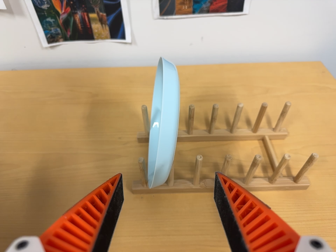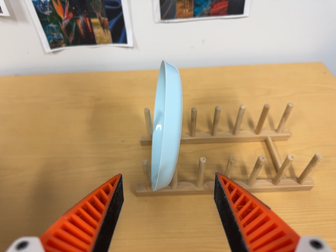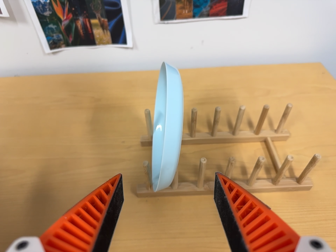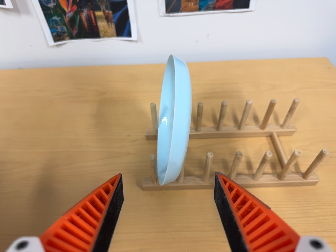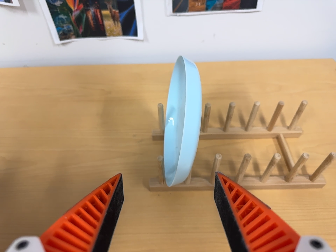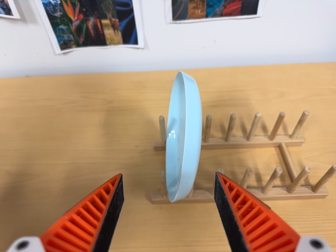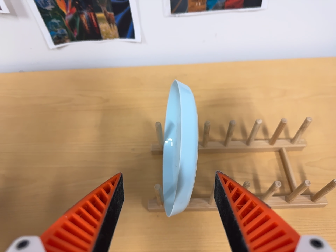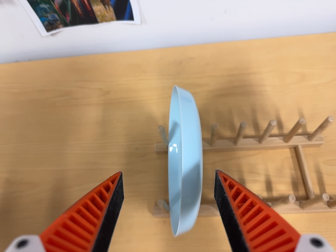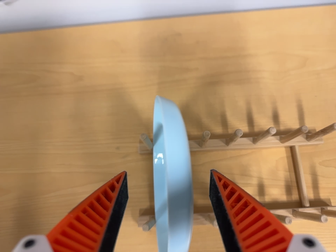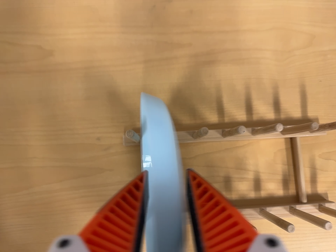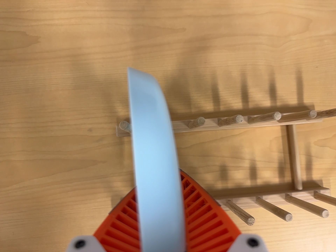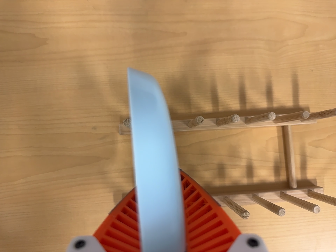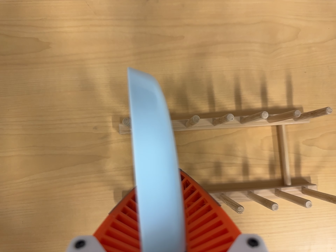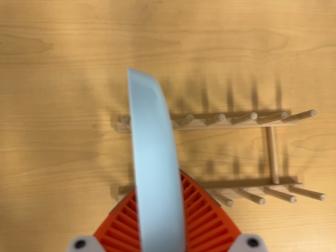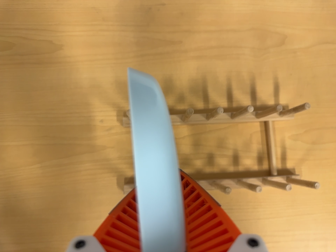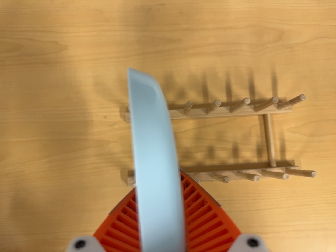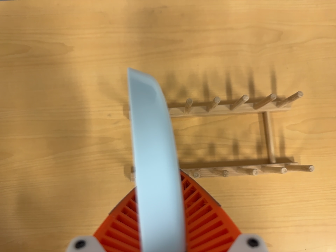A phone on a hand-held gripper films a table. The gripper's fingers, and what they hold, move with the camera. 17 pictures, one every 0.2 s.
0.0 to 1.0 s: The camera shifts only a little, or ends up much as it began.
1.0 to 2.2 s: The camera travels toward the top of its view and forward, about 26 cm. Its aim tips toward the bottom of its view by about 35 degrees.
2.2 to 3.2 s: The camera travels backward and toward the bottom of its view, about 10 cm, so what stands in front gets smaller.
The film runs backward here.
